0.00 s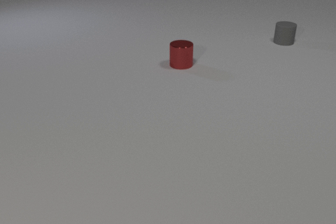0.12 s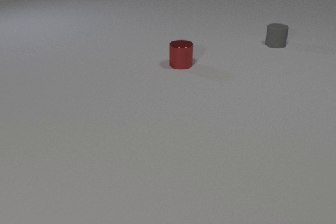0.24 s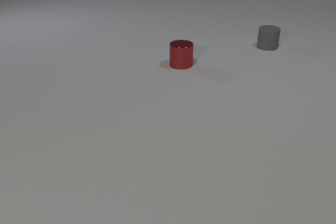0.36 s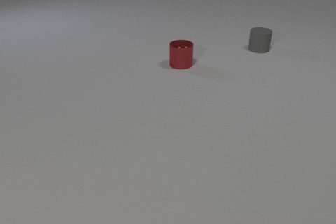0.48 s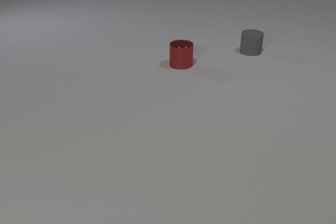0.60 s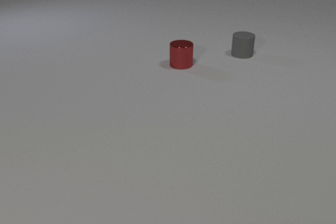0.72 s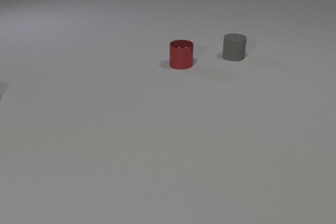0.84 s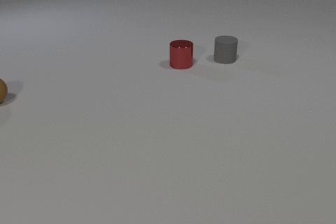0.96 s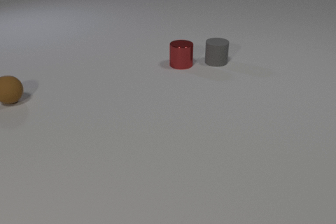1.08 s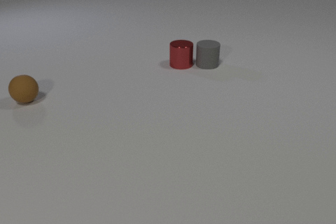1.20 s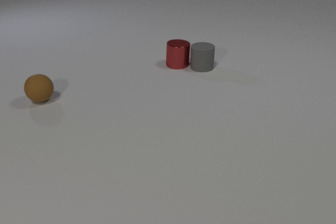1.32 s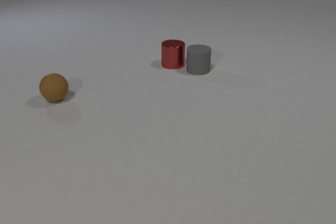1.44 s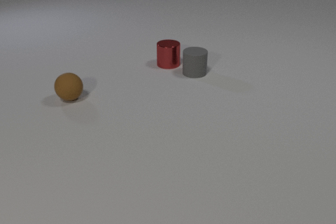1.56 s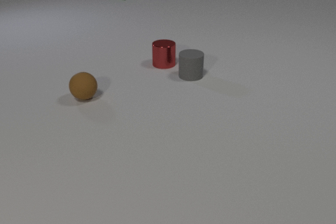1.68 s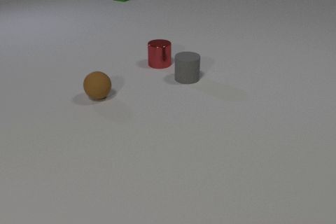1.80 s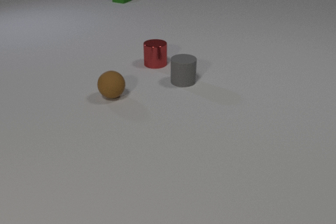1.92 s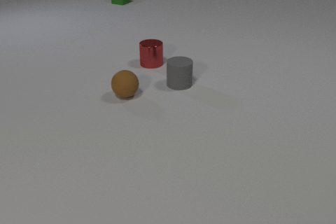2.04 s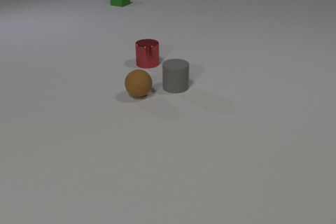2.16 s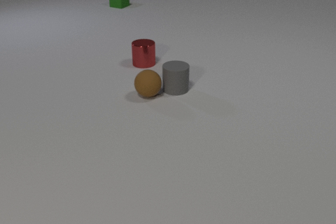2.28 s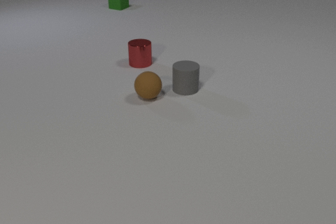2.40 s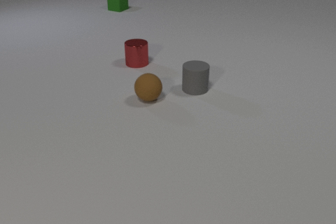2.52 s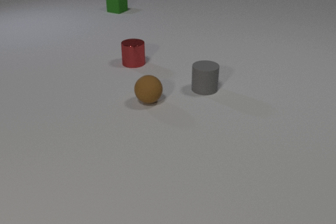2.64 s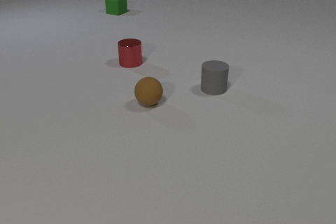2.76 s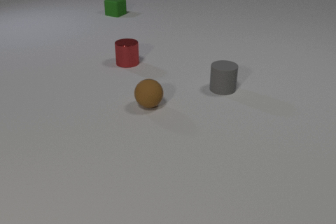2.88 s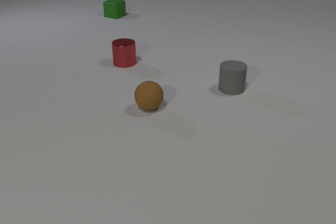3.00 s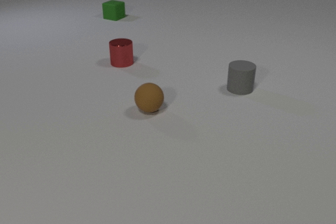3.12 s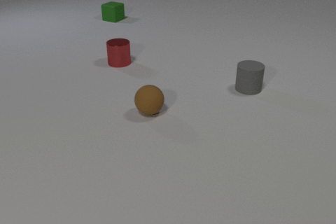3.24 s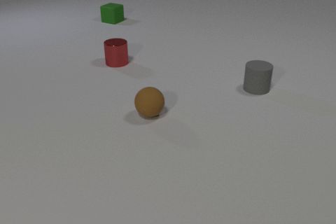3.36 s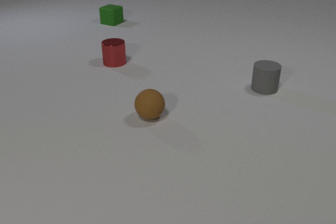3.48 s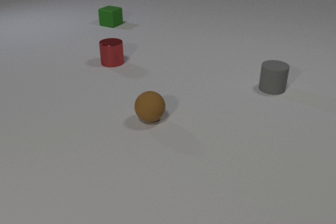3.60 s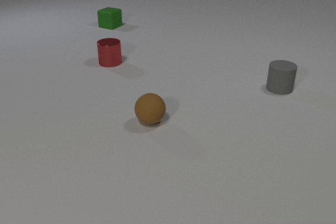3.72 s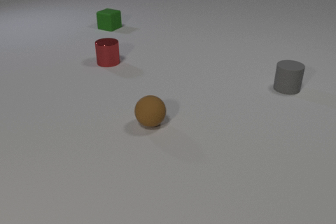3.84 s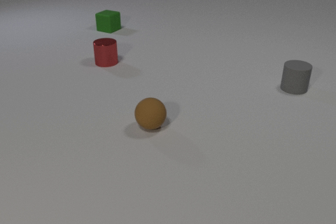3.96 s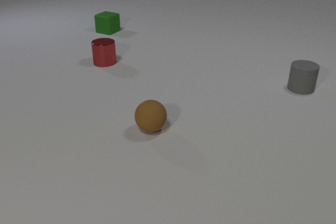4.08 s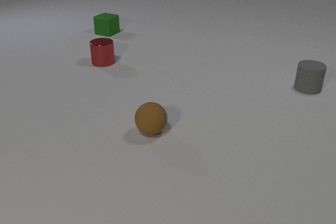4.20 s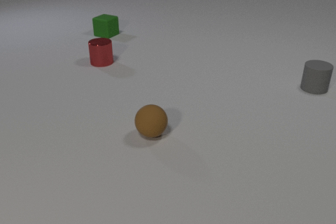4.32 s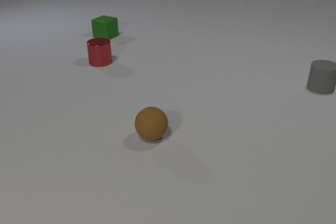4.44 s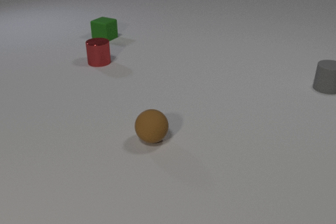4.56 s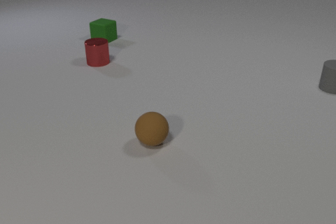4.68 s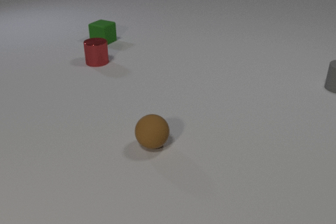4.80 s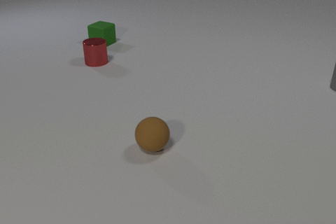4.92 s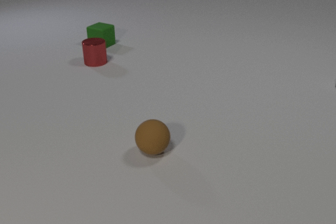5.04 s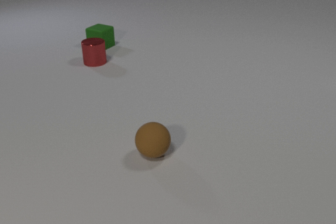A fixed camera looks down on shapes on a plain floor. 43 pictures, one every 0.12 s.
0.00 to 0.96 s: The gray rubber cylinder slides toward the camera and to the left. The brown rubber sphere comes in at the left edge, rolls to the right.
0.96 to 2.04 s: The gray rubber cylinder slides toward the camera and to the left. The red metal cylinder slides to the left. The brown rubber sphere rolls to the right. The green rubber cube comes in at the top edge, slides toward the camera. The gray rubber cylinder and the red metal cylinder collide.
2.04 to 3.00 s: The gray rubber cylinder slides to the right. The red metal cylinder slides to the left. The brown rubber sphere rolls toward the camera. The green rubber cube slides toward the camera. The gray rubber cylinder and the brown rubber sphere collide.
3.00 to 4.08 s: The gray rubber cylinder slides to the right. The red metal cylinder slides to the left. The brown rubber sphere rolls toward the camera. The green rubber cube slides toward the camera.
4.08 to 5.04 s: The gray rubber cylinder slides to the right and away from the camera, leaves at the right edge. The red metal cylinder slides to the left. The brown rubber sphere rolls toward the camera. The green rubber cube slides toward the camera.
Are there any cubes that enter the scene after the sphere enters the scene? yes.
How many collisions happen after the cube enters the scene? 1.
What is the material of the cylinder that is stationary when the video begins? metal.
